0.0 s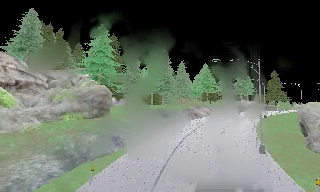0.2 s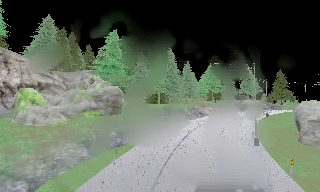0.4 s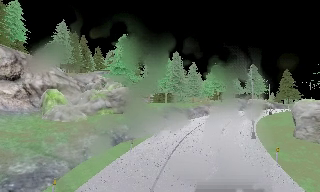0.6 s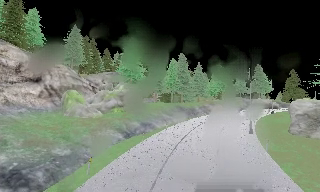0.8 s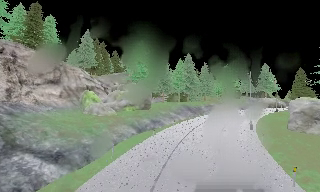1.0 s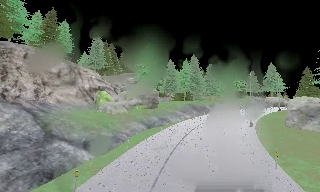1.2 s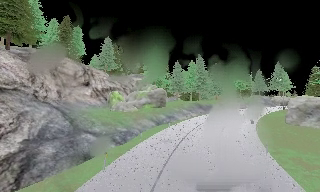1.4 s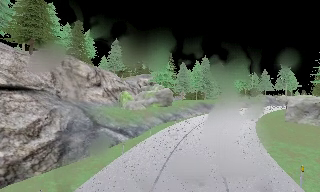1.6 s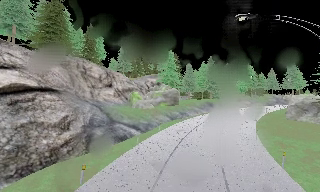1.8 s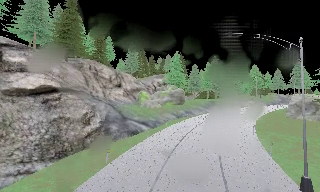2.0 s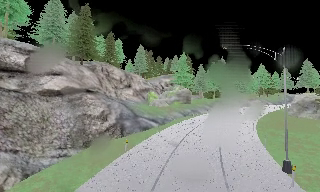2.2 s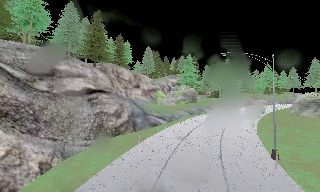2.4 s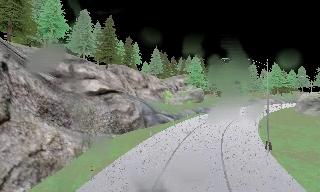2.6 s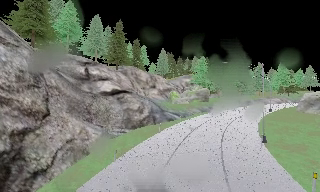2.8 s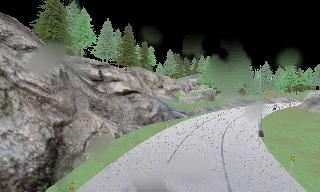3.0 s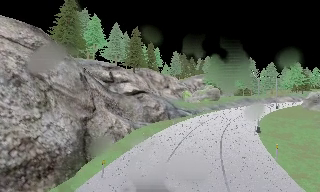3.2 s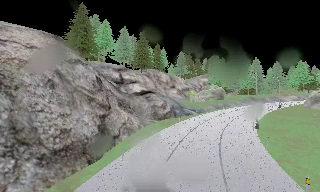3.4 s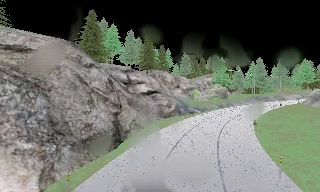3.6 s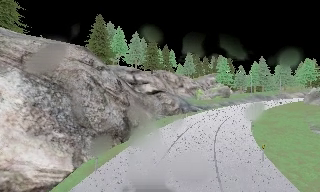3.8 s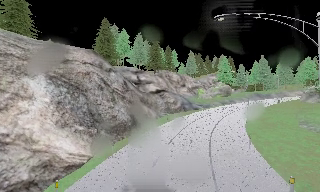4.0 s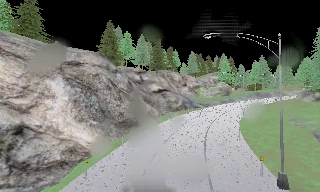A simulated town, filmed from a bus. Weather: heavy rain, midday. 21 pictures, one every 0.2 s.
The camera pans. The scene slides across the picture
to the right.
The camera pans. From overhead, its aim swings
counterclockwise.
0.0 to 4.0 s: The camera pans to its left, which is counterclockwise from overhead, by about 40 degrees. It travels backward, about 45 m.
The film runs backward here.
